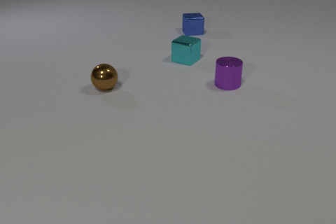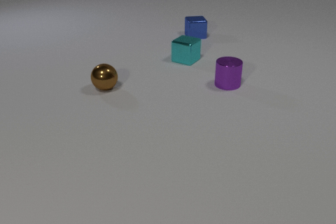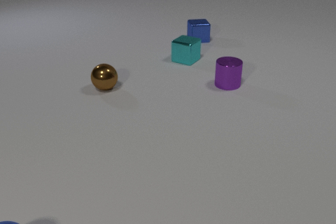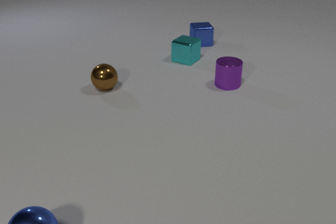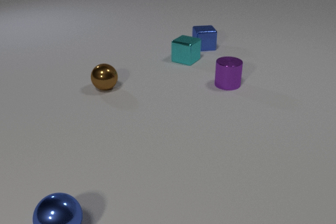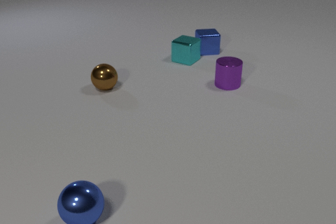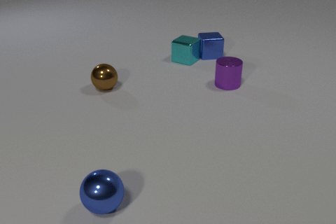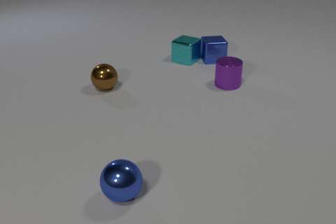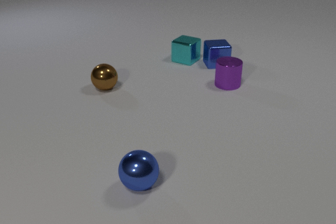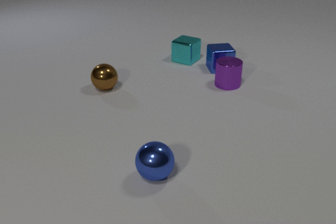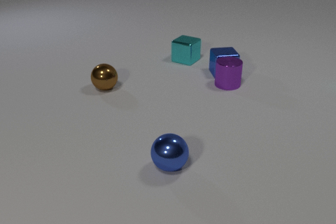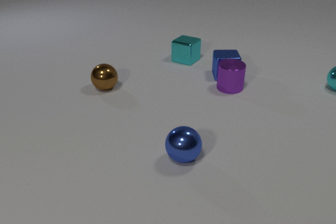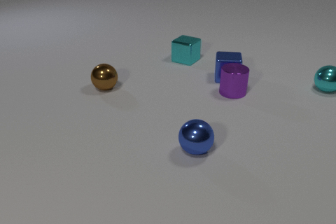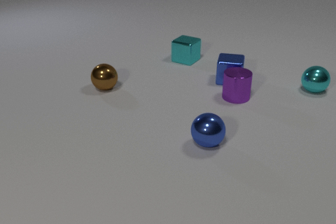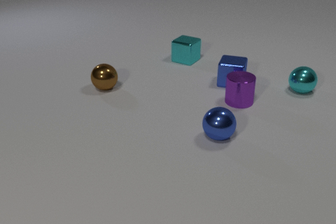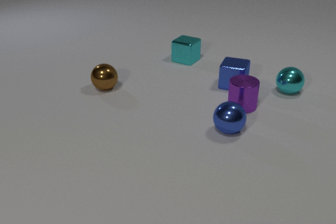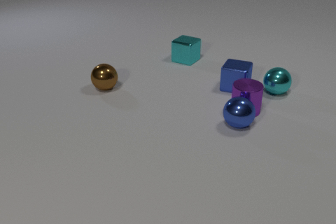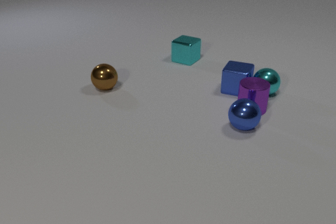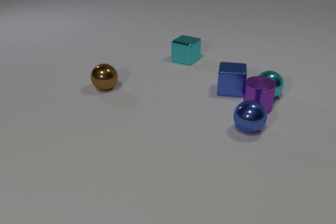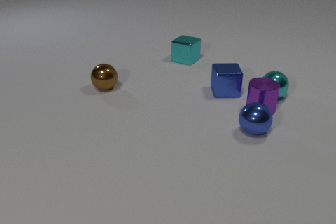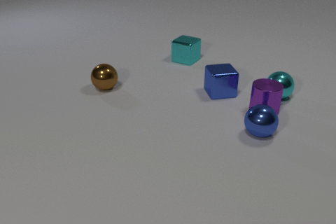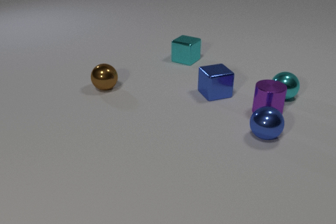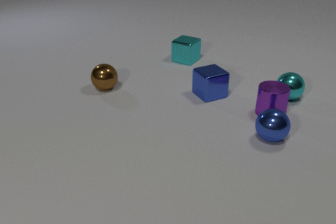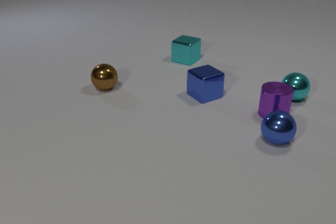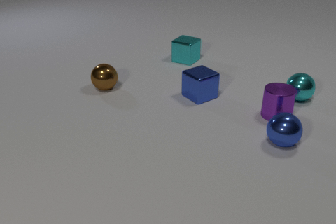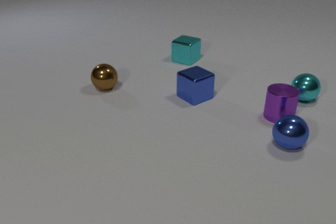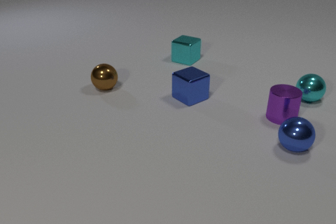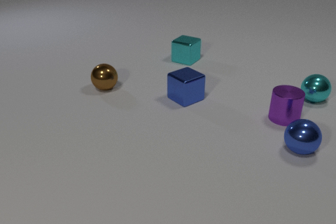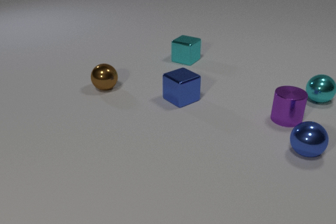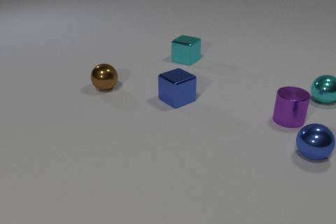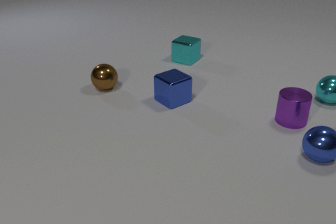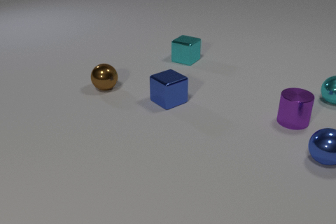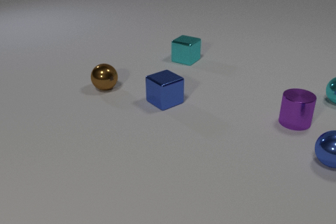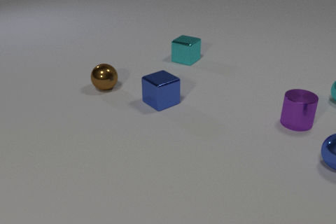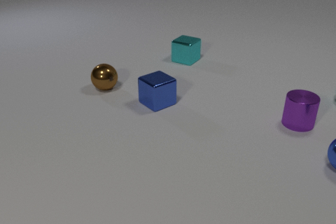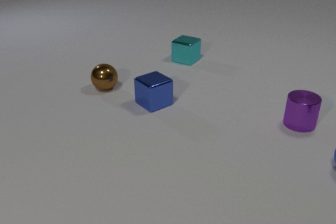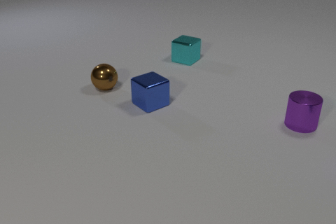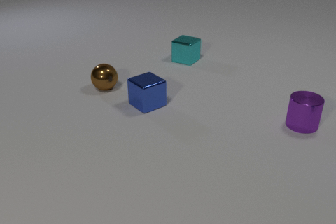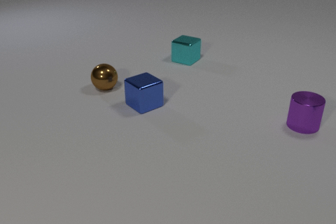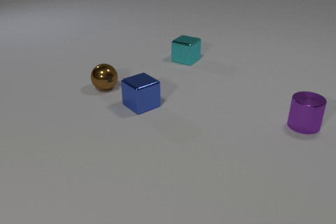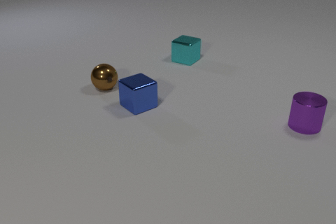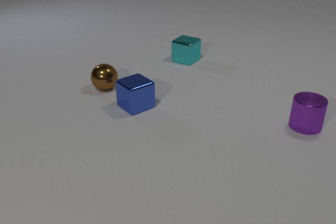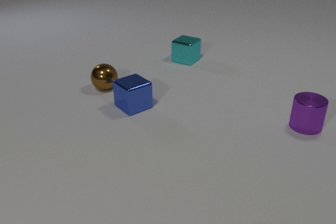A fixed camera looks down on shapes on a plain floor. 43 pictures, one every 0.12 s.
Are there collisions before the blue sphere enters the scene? no.
What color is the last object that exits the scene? blue.
What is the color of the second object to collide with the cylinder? blue.
0.00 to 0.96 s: The blue metal cube slides toward the camera. The blue metal sphere comes in at the bottom edge, rolls to the right and away from the camera.
0.96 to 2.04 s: The blue metal cube slides toward the camera, spins clockwise seen from above by about 30 degrees, its near face sliding to the left. The purple metal cylinder slides toward the camera and to the right. The cyan metal sphere comes in at the right edge, rolls to the left and toward the camera. The blue metal sphere rolls away from the camera and to the right. The blue metal cube and the purple metal cylinder collide. The purple metal cylinder and the blue metal sphere collide. The blue metal cube and the cyan metal sphere collide.
2.04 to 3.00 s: The blue metal cube slides to the left and toward the camera, spins so that its near face slides to the right, counterclockwise seen from above. The purple metal cylinder slides to the right. The cyan metal sphere rolls to the right. The blue metal sphere rolls to the right and toward the camera. The purple metal cylinder and the cyan metal sphere collide.
3.00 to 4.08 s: The blue metal cube slides to the left. The purple metal cylinder slides to the right and toward the camera. The cyan metal sphere rolls to the right. The blue metal sphere rolls to the right.
4.08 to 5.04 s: The blue metal cube slides to the left. The purple metal cylinder slides to the right. The blue metal sphere leaves at the right edge.
